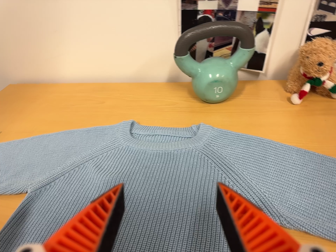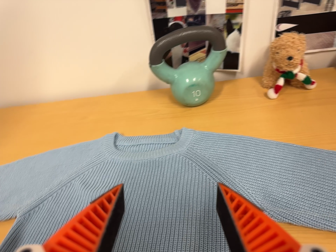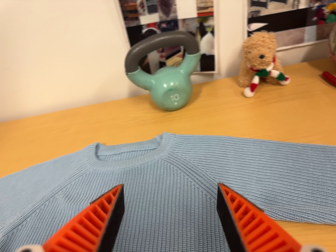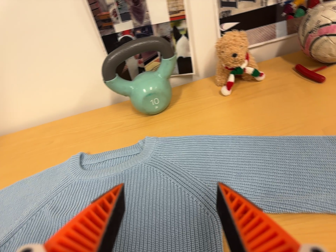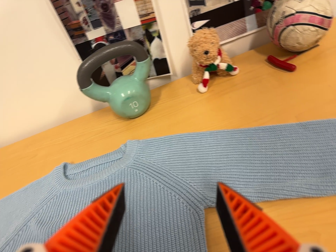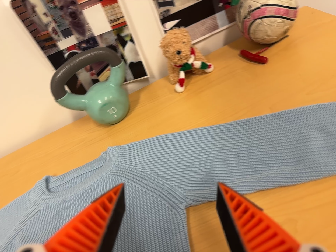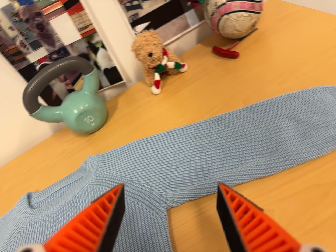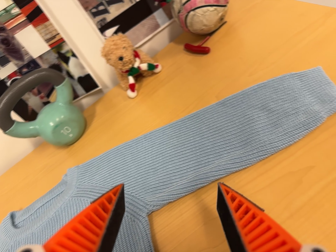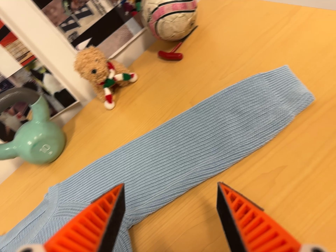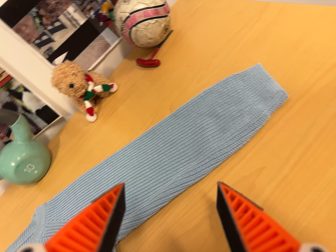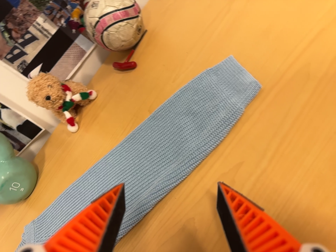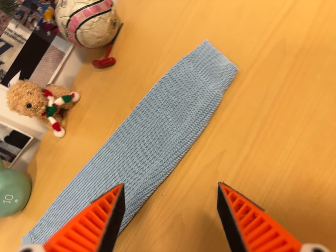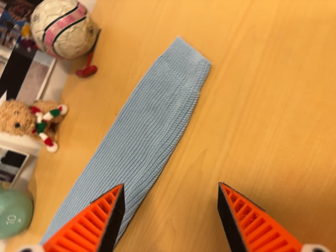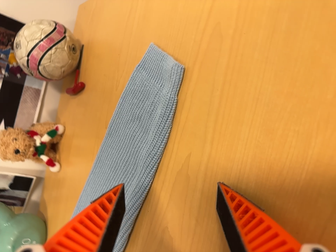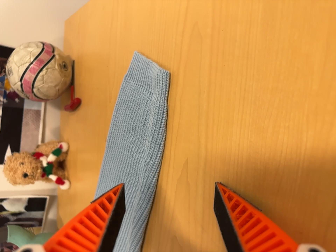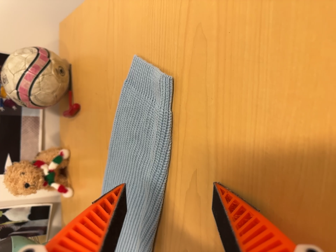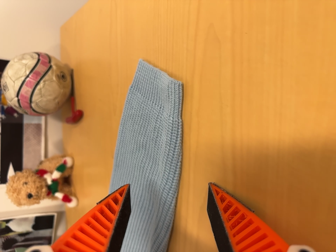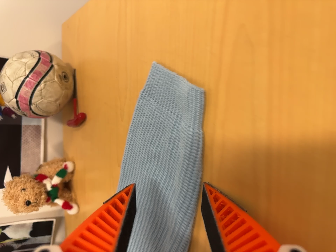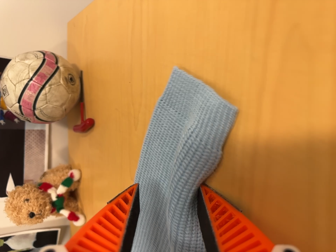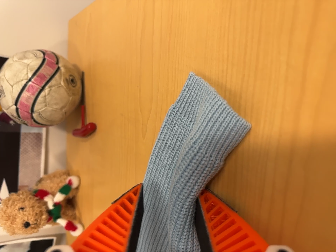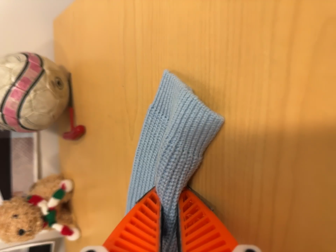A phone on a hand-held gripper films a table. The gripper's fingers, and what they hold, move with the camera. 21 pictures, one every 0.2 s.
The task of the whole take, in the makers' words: right arm across.
0.0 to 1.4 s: The camera pans to its right by about 10 degrees. It travels to its right, about 18 cm, so close, fixed things drift to the left. It rolls about its line of sight by about 40 degrees, and the scene rotates counterclockwise.
1.4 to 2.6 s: The camera travels to its right, about 18 cm, so close, fixed things drift to the left. It rolls about its line of sight by about 40 degrees, and the scene rotates counterclockwise.
2.6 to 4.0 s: The camera travels forward and toward the top of its view, about 14 cm, so what stands in front looms larger. It rolls about its line of sight by about 15 degrees, and the scene rotates counterclockwise.
The film runs forward here.
